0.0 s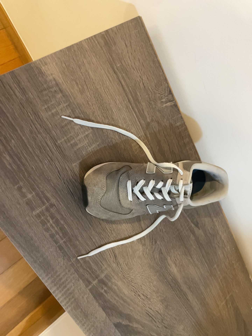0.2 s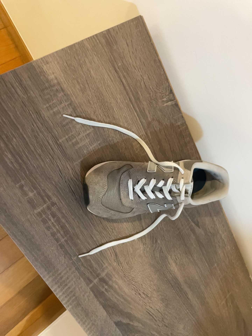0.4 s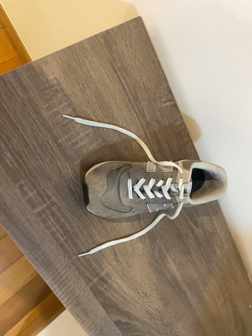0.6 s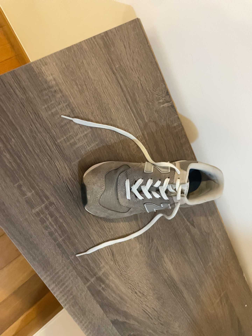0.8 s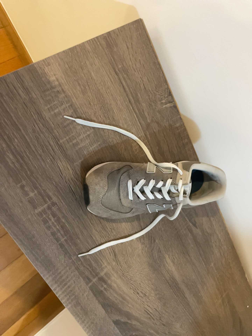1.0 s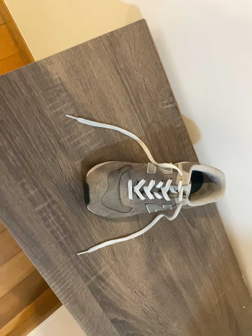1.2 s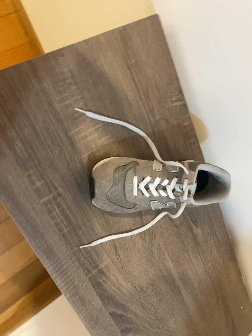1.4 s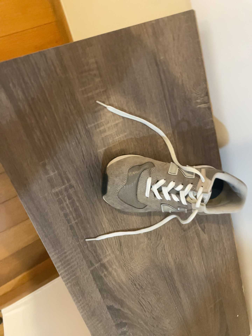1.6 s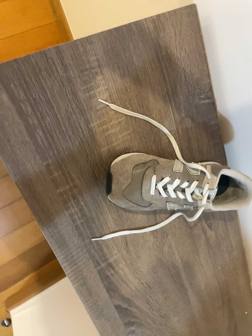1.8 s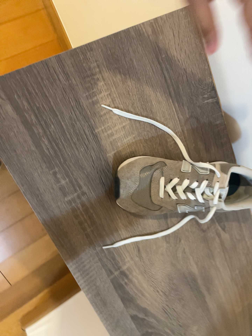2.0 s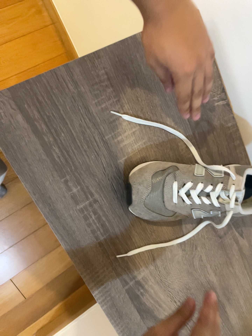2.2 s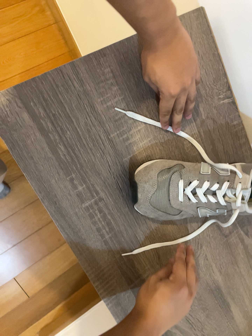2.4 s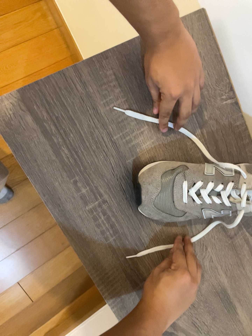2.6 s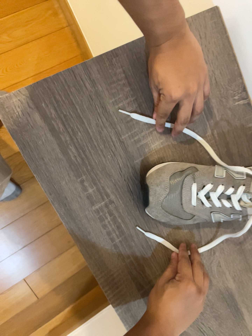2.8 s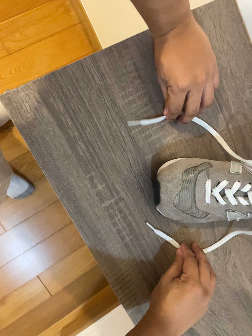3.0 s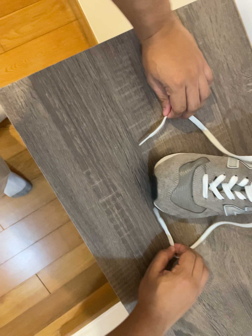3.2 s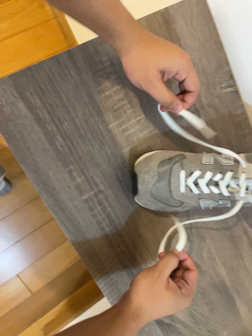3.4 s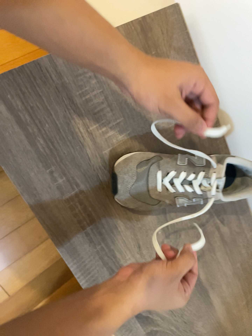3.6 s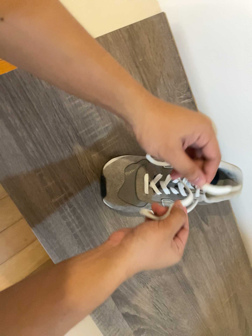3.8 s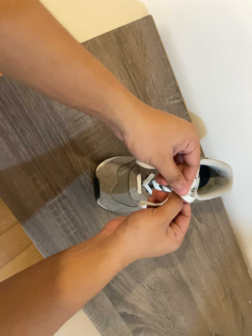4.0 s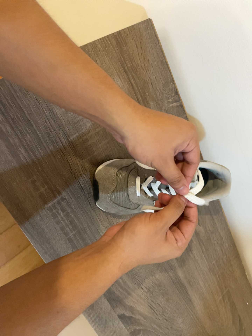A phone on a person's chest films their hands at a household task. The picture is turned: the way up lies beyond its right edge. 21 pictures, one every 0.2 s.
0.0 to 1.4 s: The camera rolls about its line of sight by about 10 degrees, and the scene rotates clockwise.
1.4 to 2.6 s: The camera shifts only a little, or ends up much as it began.
2.6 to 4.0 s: The camera pans to its right by about 10 degrees.
The film runs forward here.
